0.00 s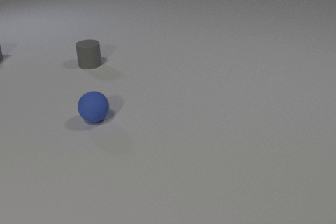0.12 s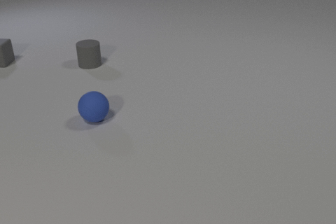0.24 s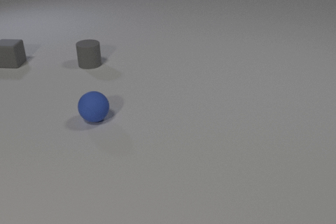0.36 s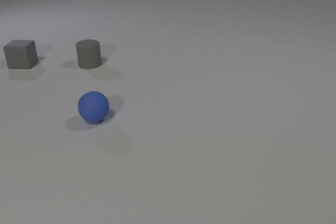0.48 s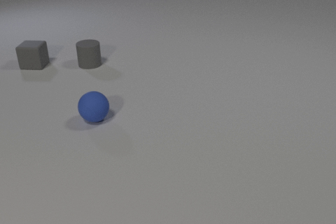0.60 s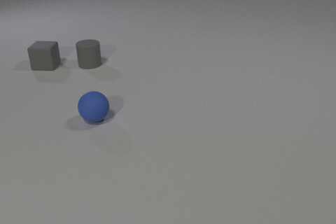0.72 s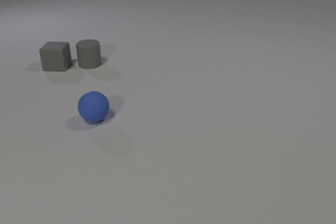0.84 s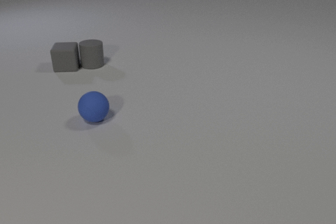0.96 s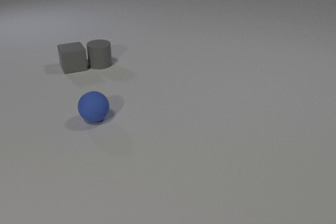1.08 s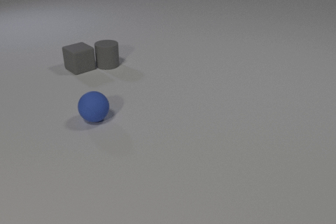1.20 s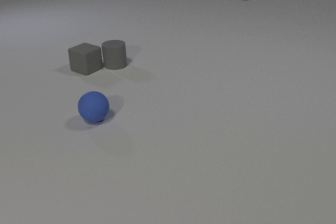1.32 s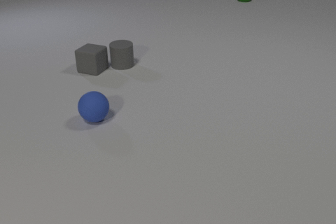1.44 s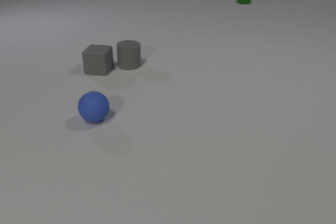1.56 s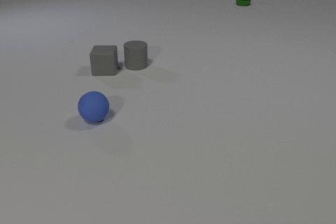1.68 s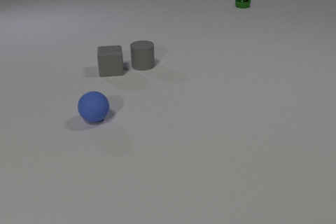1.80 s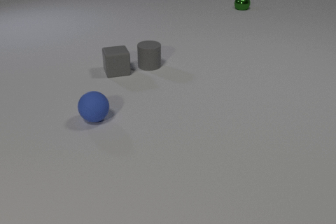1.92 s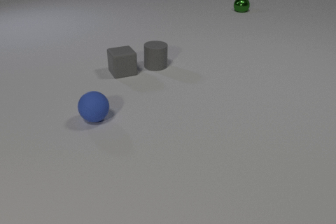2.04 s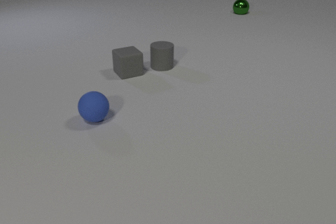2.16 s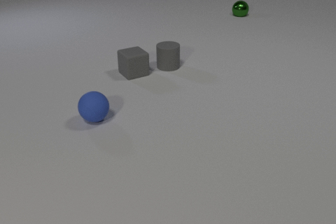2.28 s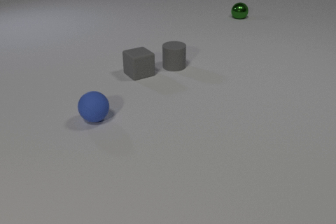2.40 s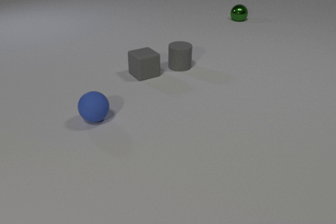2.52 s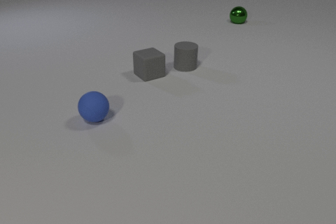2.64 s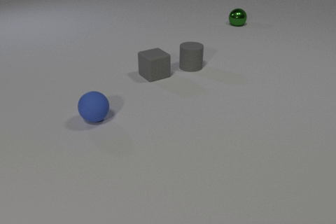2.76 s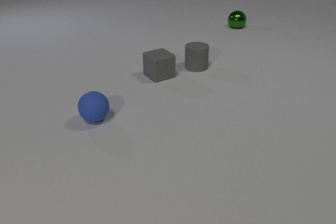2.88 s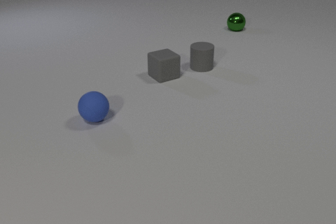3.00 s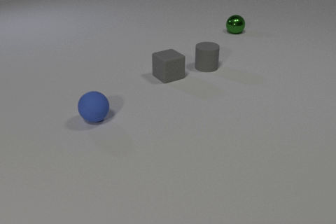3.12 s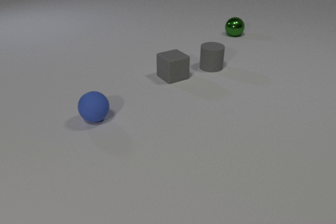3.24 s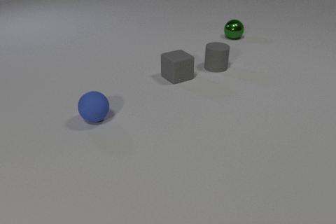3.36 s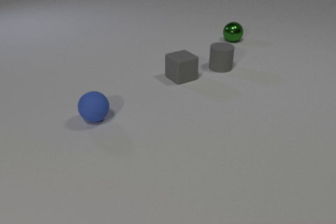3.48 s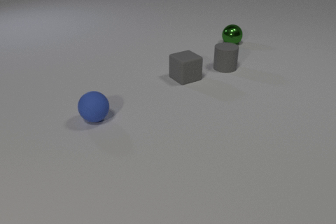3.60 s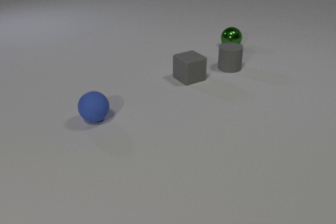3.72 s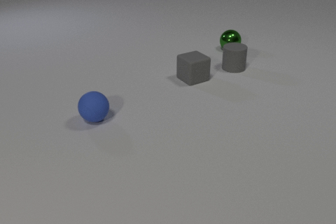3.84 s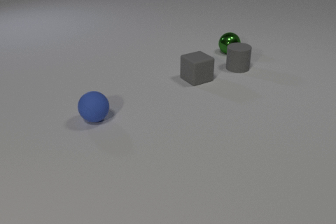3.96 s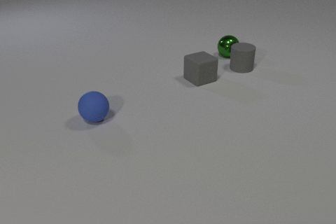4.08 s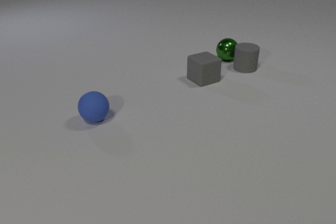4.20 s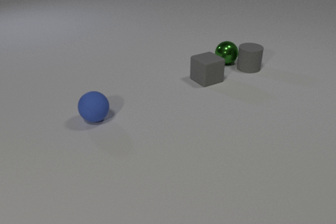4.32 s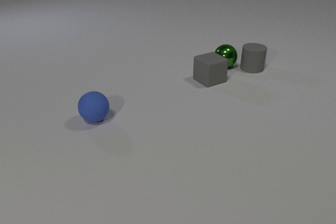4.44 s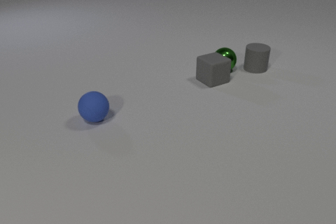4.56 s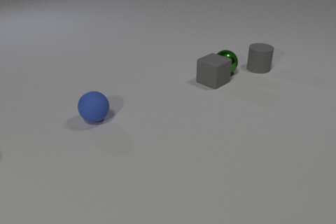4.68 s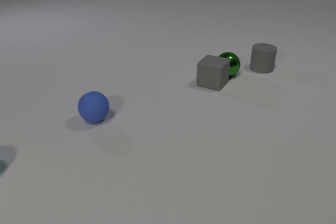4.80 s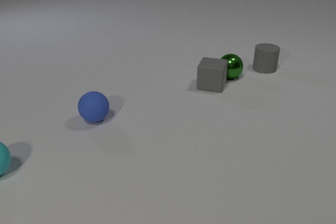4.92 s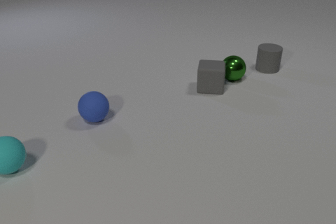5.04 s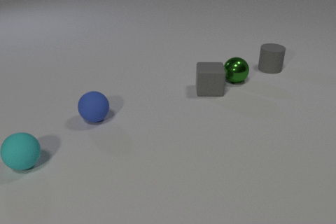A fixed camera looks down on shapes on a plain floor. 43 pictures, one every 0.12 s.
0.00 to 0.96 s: The gray rubber cube slides to the right and toward the camera, spins counterclockwise seen from above by about 30 degrees, its near face sliding to the right. The gray rubber cylinder slides to the right. The gray rubber cube and the gray rubber cylinder collide.
0.96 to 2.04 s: The gray rubber cube slides to the right and toward the camera, spins counterclockwise seen from above by about 90 degrees, its near face sliding to the right. The gray rubber cylinder slides to the right. The green metal sphere comes in at the top edge, rolls toward the camera.
2.04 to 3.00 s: The gray rubber cube slides to the right. The gray rubber cylinder slides to the right. The green metal sphere rolls toward the camera.
3.00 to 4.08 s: The gray rubber cube slides to the right. The gray rubber cylinder slides to the right. The green metal sphere rolls toward the camera.
4.08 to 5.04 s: The gray rubber cube slides toward the camera, spins counterclockwise seen from above by about 60 degrees, its near face sliding to the right. The gray rubber cylinder slides to the right. The green metal sphere rolls toward the camera. The cyan rubber sphere comes in at the left edge, rolls to the right. The gray rubber cube and the green metal sphere collide.
How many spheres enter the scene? 2.
What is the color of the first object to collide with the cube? gray.
What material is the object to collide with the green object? rubber.
